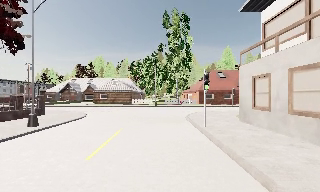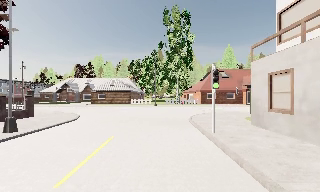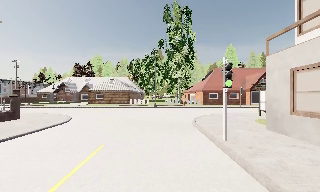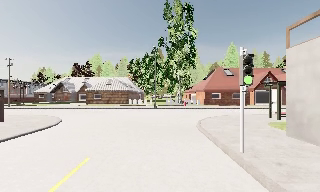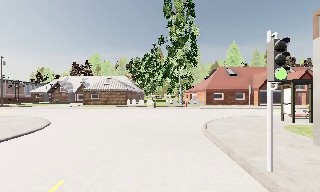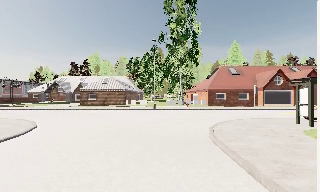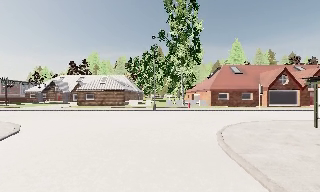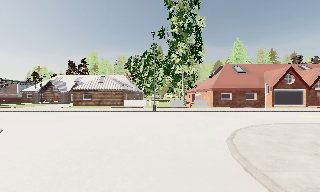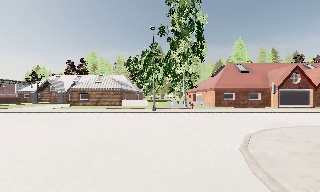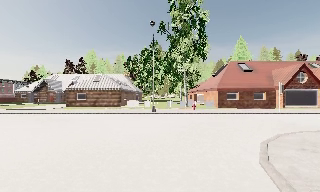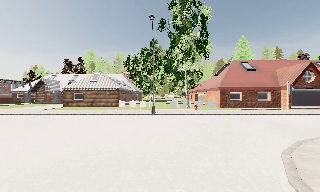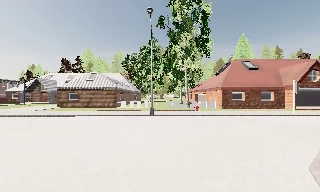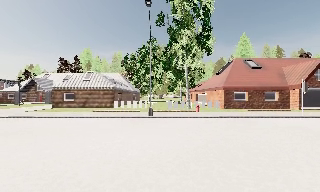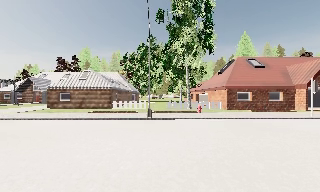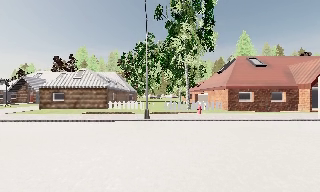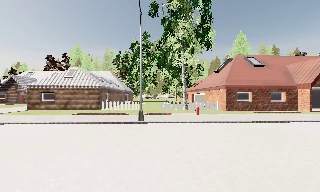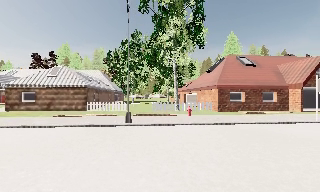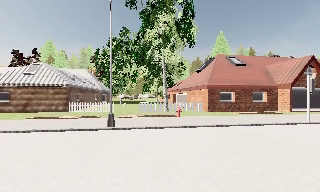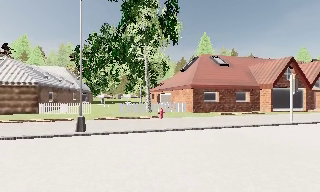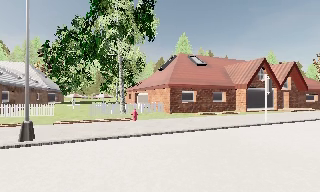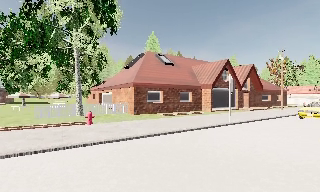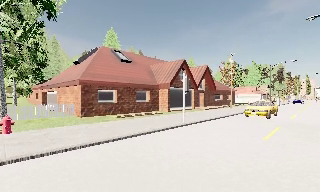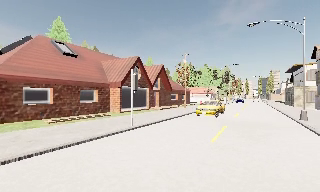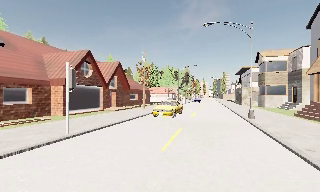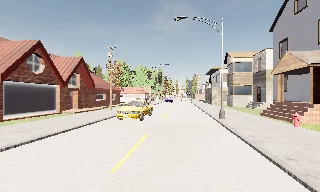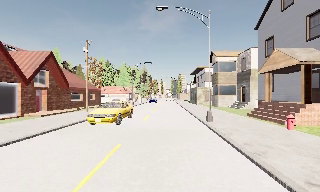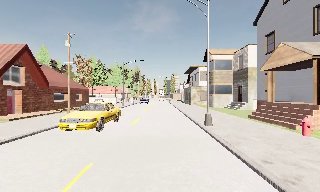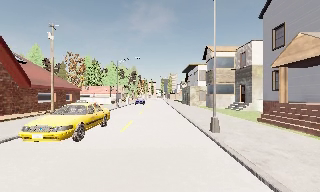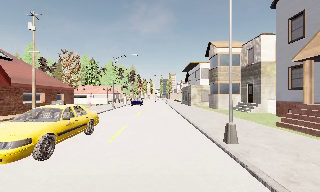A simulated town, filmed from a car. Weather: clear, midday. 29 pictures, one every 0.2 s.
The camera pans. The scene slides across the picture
to the left.
The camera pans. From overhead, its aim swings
clockwise.
0.0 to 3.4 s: The camera travels forward, about 18 m, so what stands in front looms larger.
3.4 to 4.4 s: The camera swings to its right by about 50 degrees, and the scene slides to the left. It travels forward and to its right, about 6 m.
4.4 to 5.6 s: The camera swings to its right by about 30 degrees, and the scene slides to the left. It travels forward, about 9 m.
The film runs forward here.
